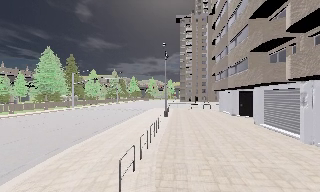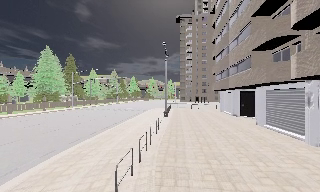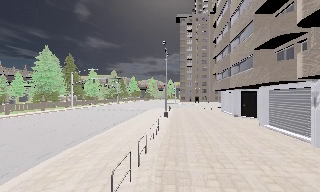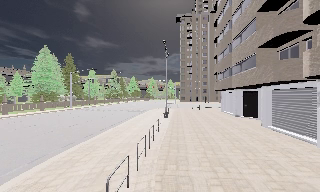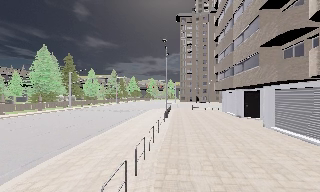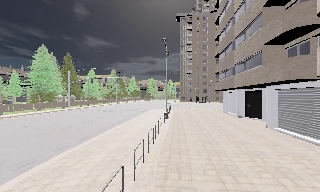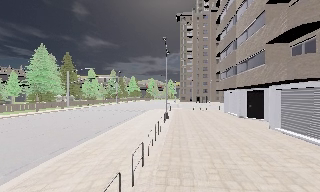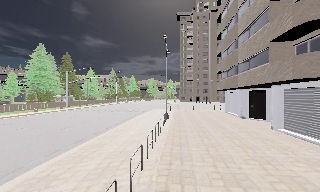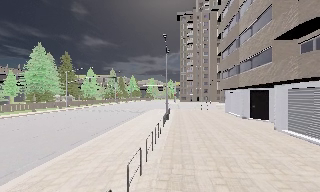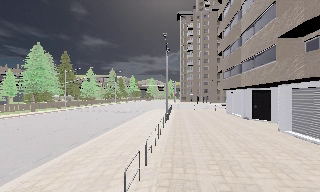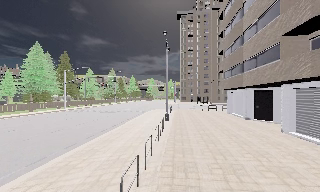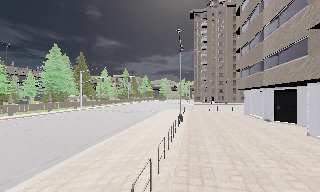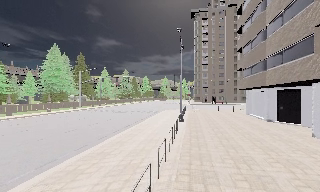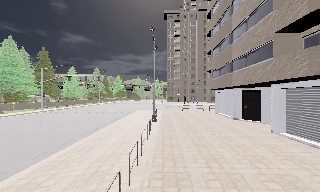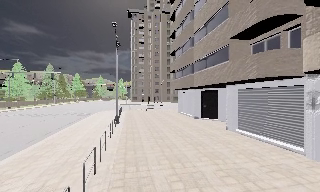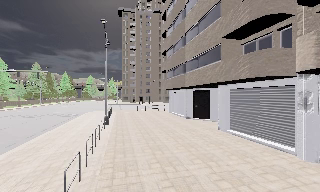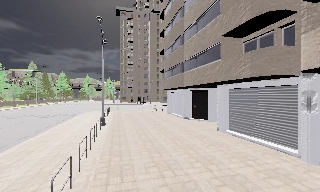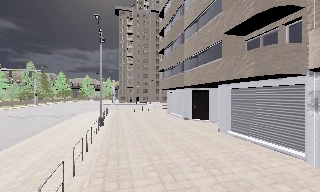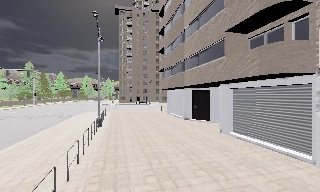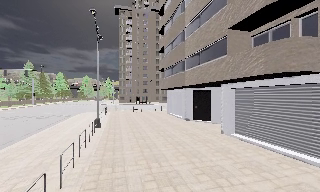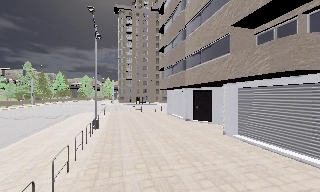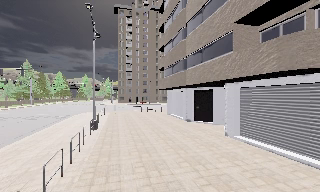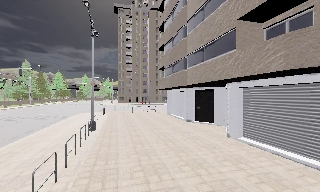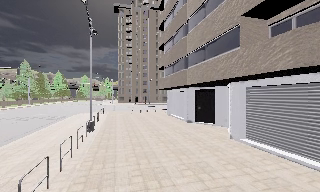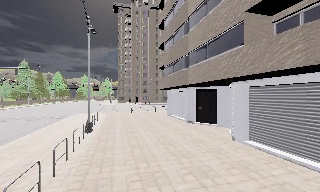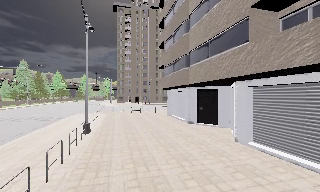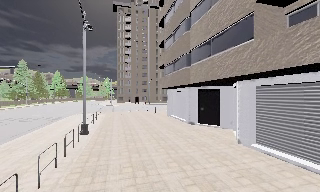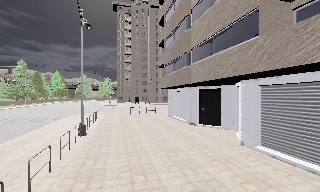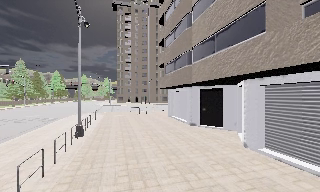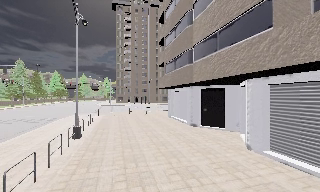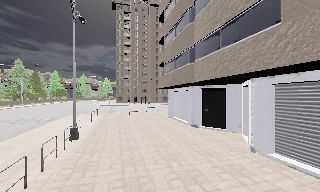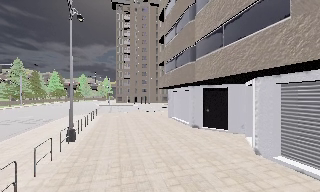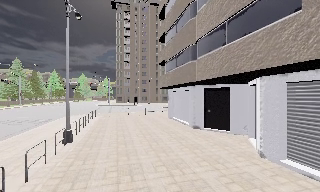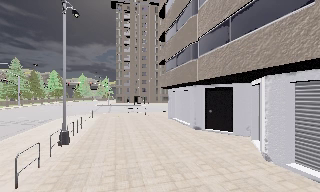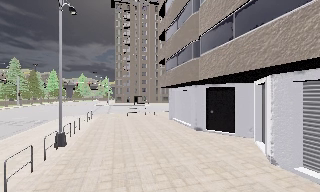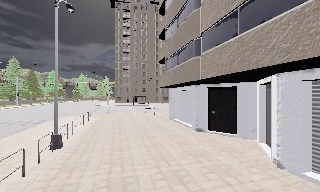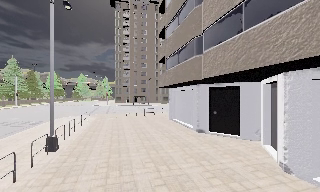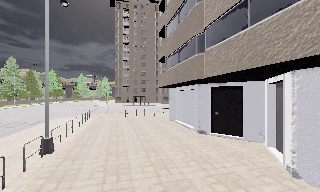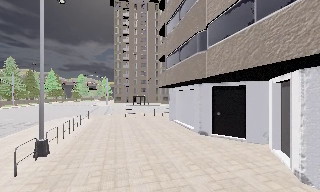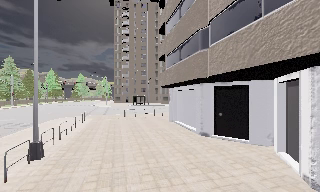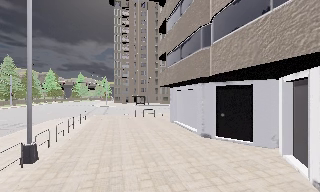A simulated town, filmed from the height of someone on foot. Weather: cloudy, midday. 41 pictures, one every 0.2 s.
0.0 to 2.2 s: The camera travels forward, about 3.5 m, so what stands in front looms larger.
2.2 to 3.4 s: The camera swings to its right by about 25 degrees, and the scene slides to the left. It travels forward, about 2 m, so what stands in front looms larger.
3.4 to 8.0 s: The camera travels forward, about 7 m, so what stands in front looms larger.
The film runs forward here.
